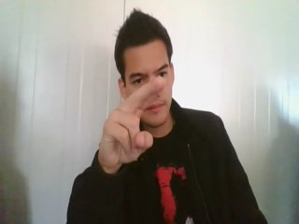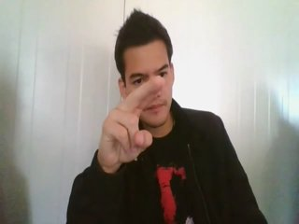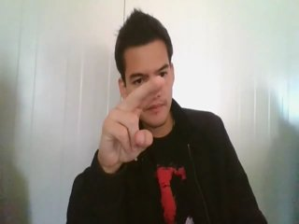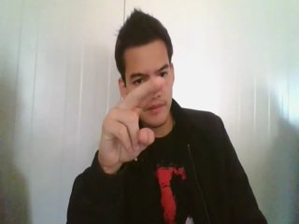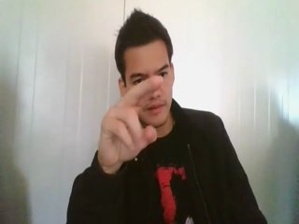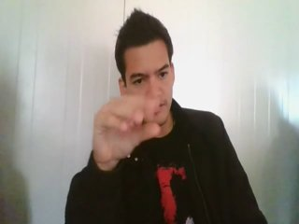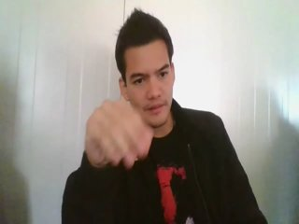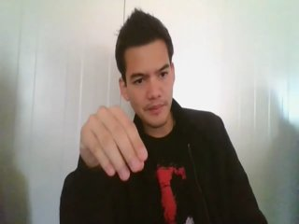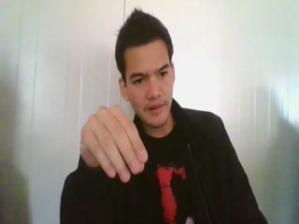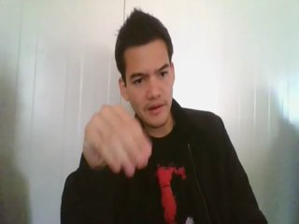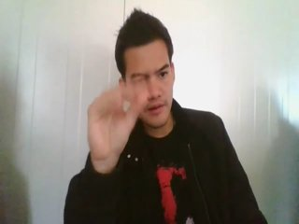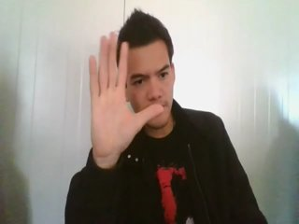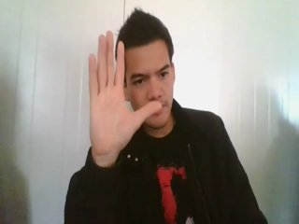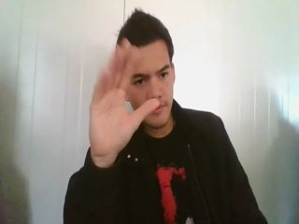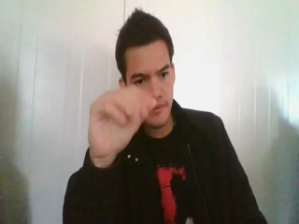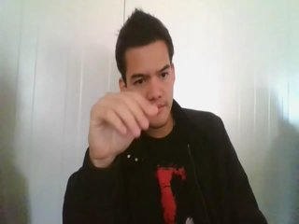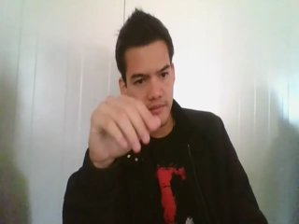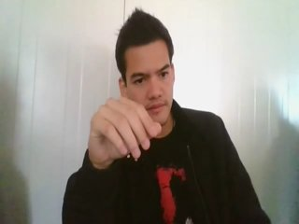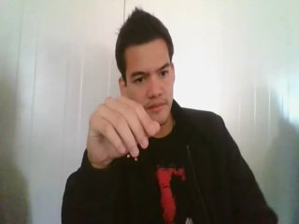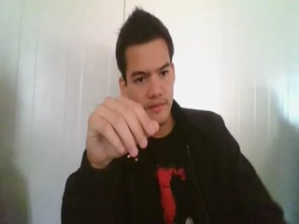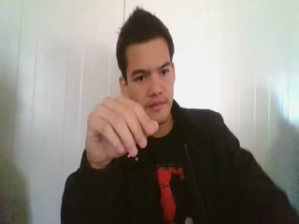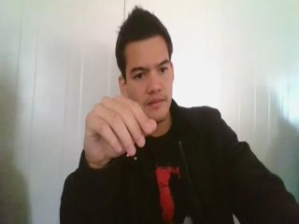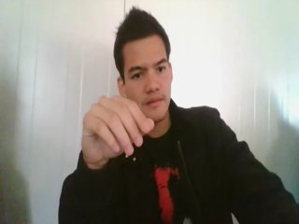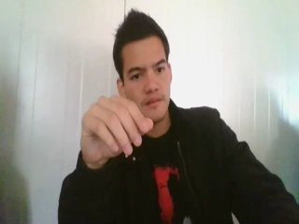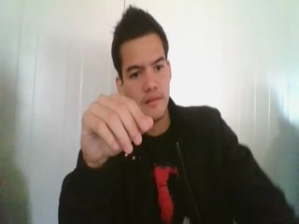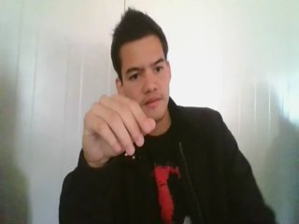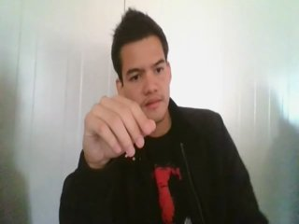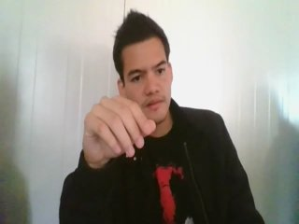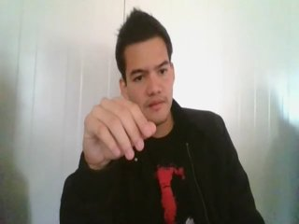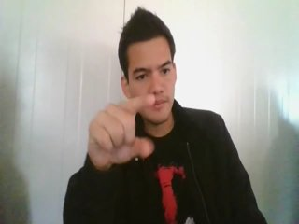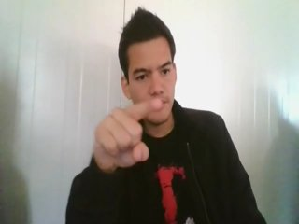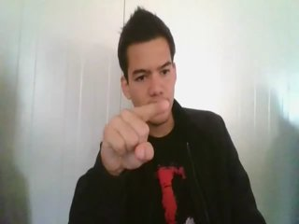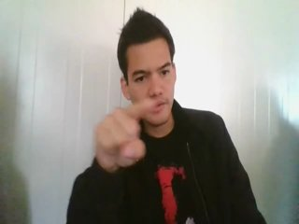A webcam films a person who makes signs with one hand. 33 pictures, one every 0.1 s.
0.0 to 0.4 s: Pointing with two fingers.
0.5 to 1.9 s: On the screen the hand sweeps upward. The name of the sign: Throw up.
2.0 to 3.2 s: Pointing with one finger.
